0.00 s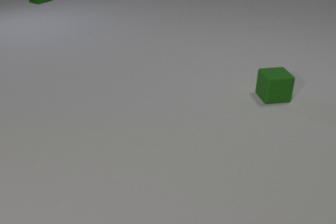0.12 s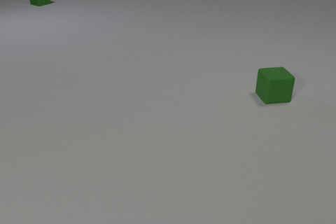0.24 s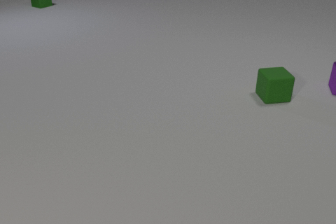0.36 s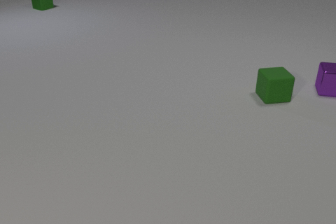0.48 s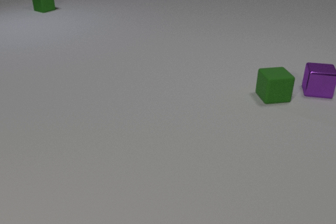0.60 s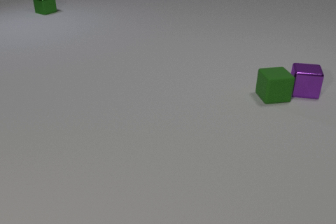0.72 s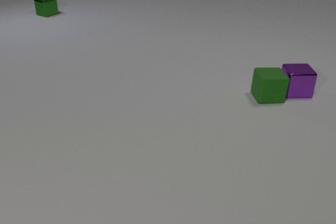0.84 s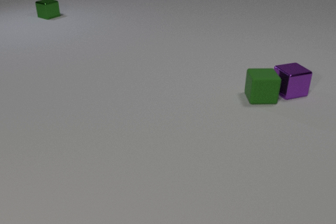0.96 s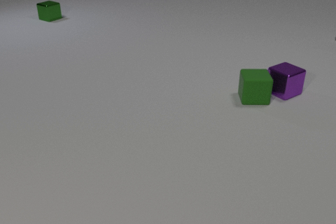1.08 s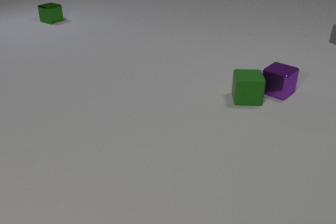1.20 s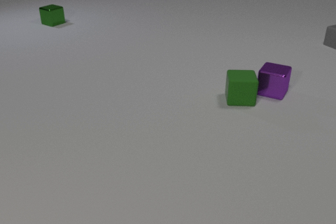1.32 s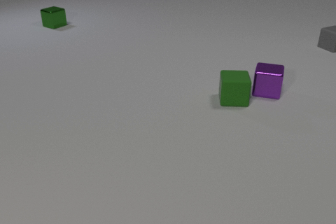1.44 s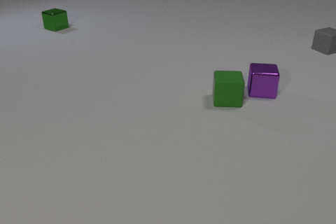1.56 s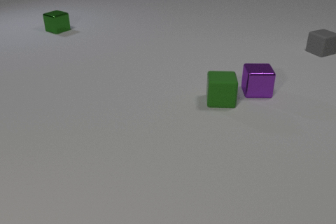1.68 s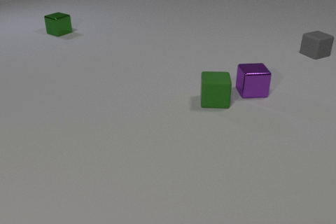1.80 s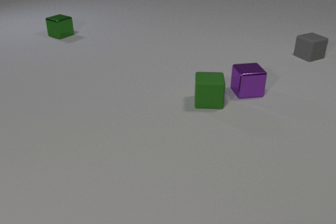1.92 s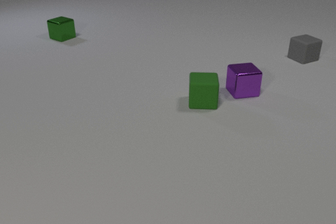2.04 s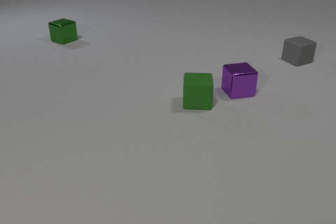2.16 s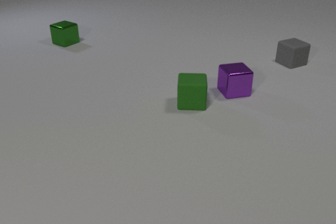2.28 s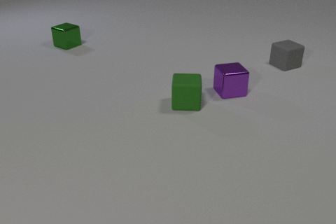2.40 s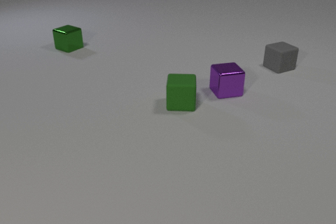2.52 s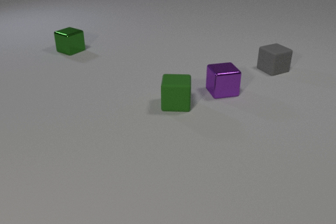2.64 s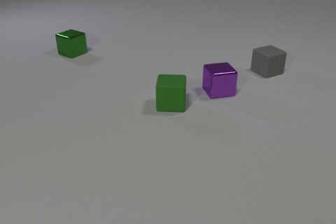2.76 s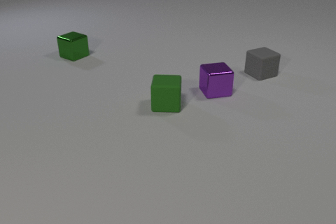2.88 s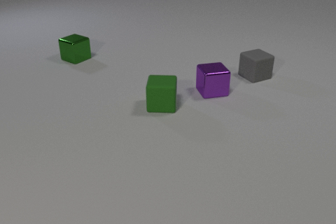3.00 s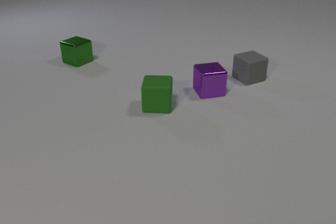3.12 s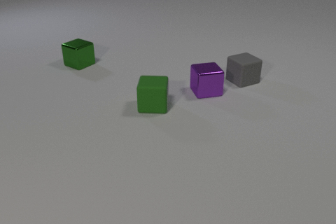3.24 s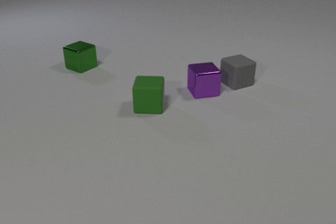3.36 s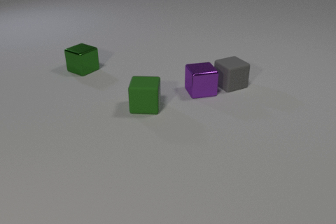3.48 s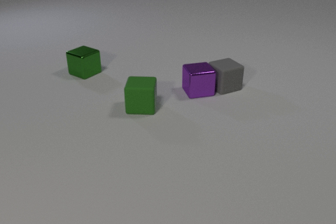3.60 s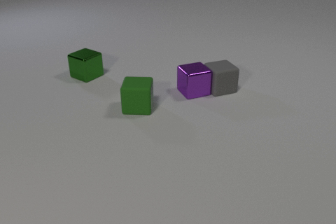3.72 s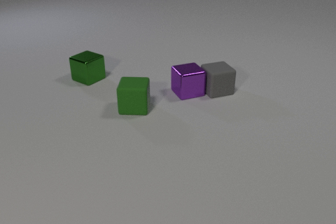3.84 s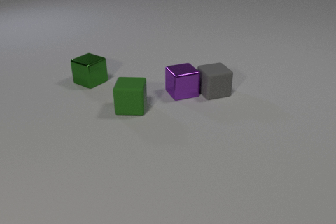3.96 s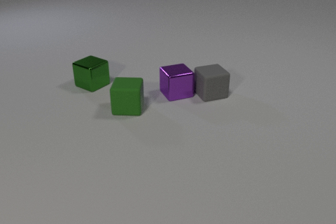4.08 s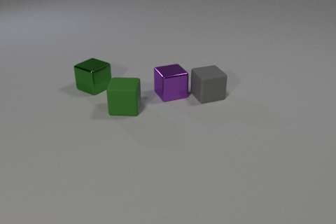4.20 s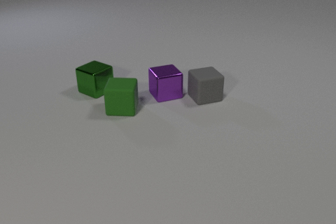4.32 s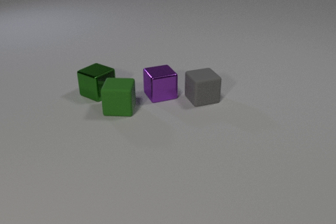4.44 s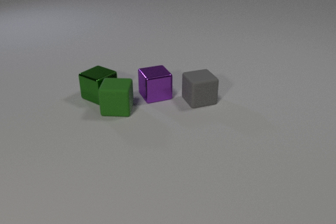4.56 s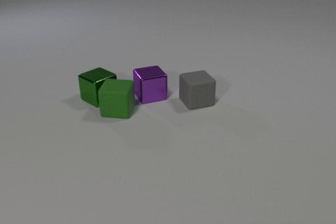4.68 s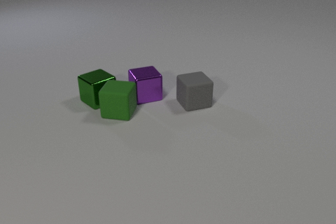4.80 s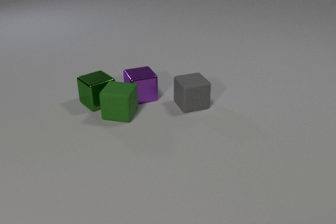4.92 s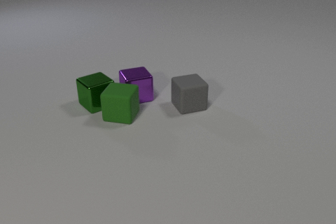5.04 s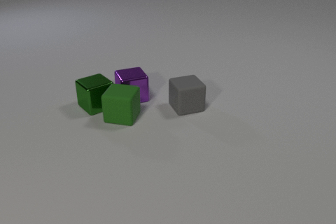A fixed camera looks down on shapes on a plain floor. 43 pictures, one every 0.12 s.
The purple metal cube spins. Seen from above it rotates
counterclockwise.
The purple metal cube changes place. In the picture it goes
to the left.
0.00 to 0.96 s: The purple metal cube comes in at the right edge, slides to the left and toward the camera, spins so that its near face slides to the right, counterclockwise seen from above. The green rubber cube slides to the left and toward the camera. The green metal cube slides toward the camera. The purple metal cube and the green rubber cube collide.
0.96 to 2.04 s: The purple metal cube slides to the left, spins so that its near face slides to the right, counterclockwise seen from above. The green rubber cube slides to the left. The green metal cube slides toward the camera. The gray rubber cube slides toward the camera and to the left.
2.04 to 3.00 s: The purple metal cube slides to the left. The green rubber cube slides to the left. The green metal cube slides toward the camera. The gray rubber cube slides toward the camera and to the left.
3.00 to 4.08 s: The purple metal cube slides to the left. The green rubber cube slides to the left. The green metal cube slides toward the camera. The gray rubber cube slides toward the camera and to the left. The purple metal cube and the gray rubber cube collide.
4.08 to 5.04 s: The purple metal cube slides to the left. The green rubber cube slides toward the camera. The green metal cube slides toward the camera. The gray rubber cube slides toward the camera and to the left. The green rubber cube and the green metal cube collide.
What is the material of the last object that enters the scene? rubber.
What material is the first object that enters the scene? metal.
What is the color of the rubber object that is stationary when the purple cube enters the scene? green.
